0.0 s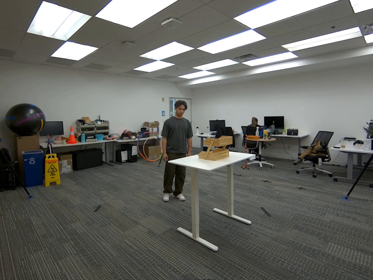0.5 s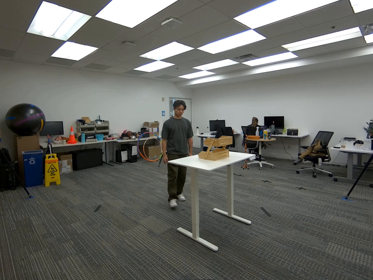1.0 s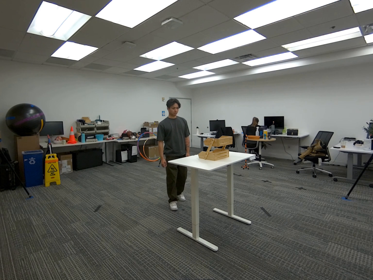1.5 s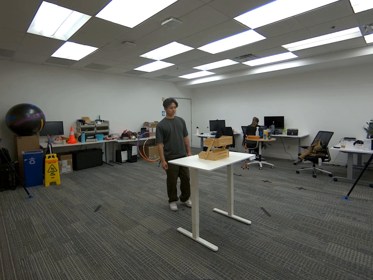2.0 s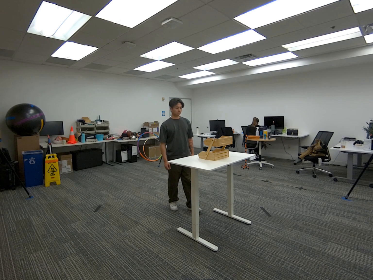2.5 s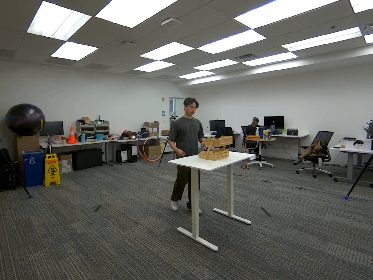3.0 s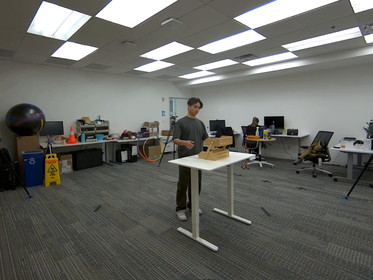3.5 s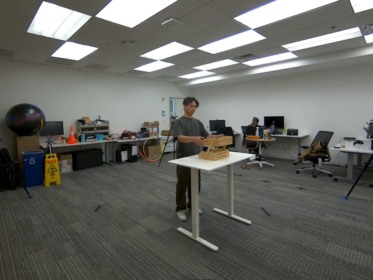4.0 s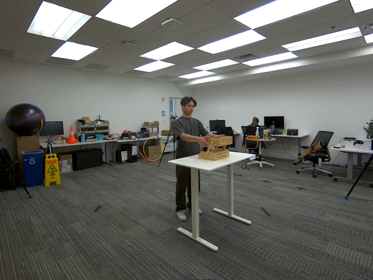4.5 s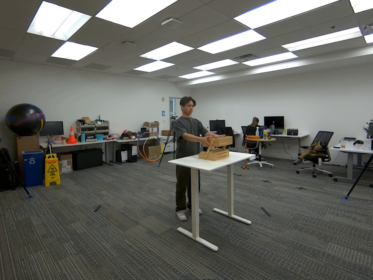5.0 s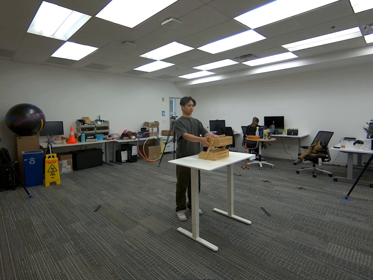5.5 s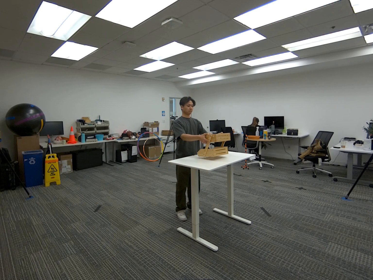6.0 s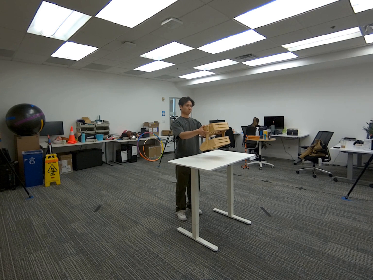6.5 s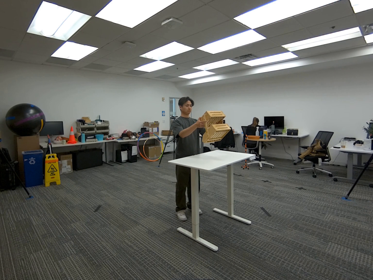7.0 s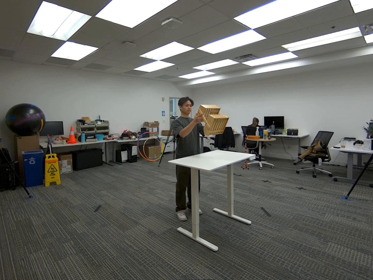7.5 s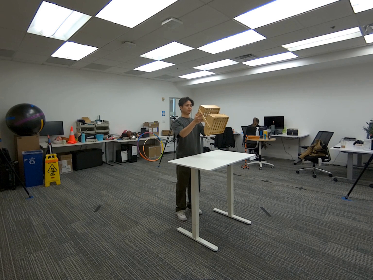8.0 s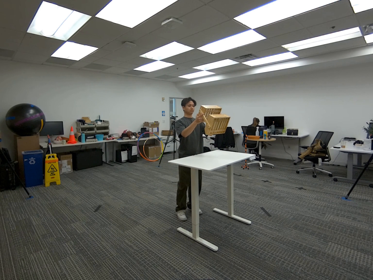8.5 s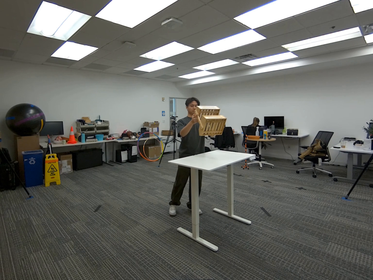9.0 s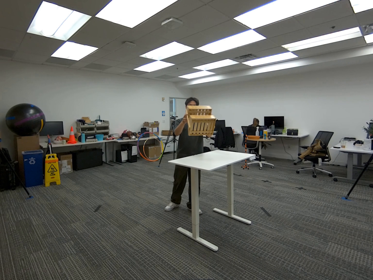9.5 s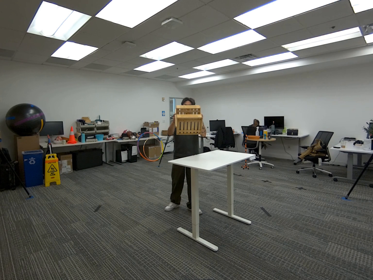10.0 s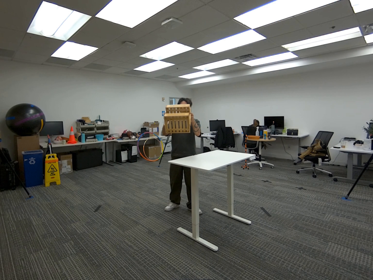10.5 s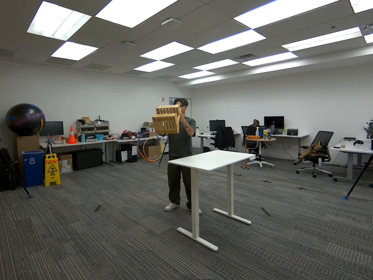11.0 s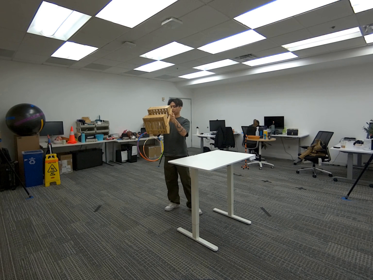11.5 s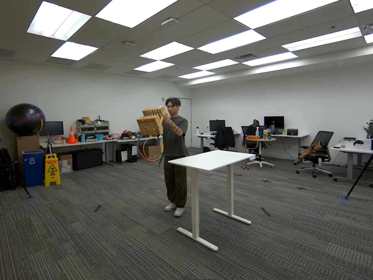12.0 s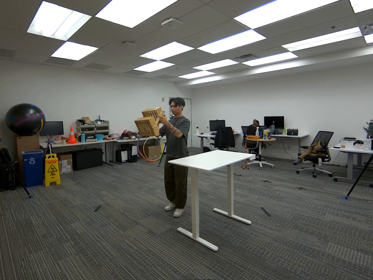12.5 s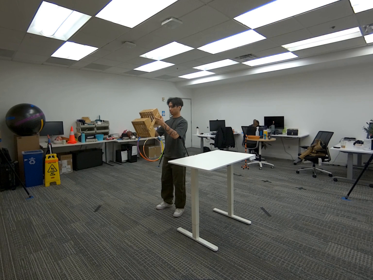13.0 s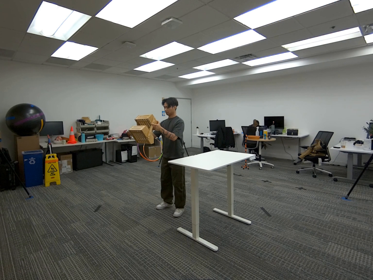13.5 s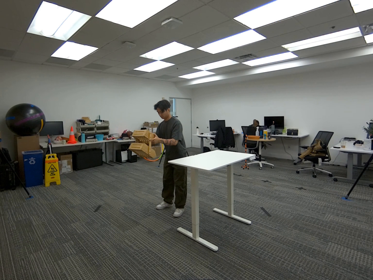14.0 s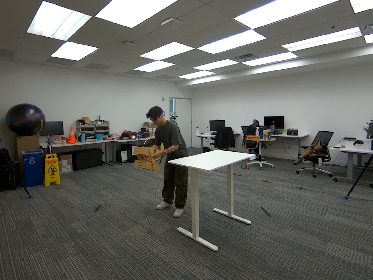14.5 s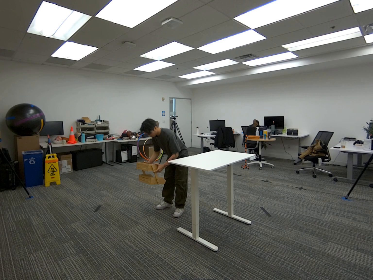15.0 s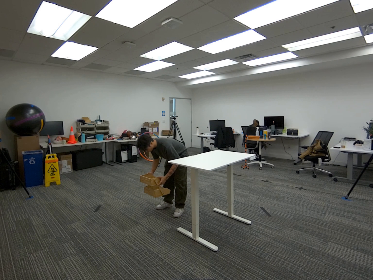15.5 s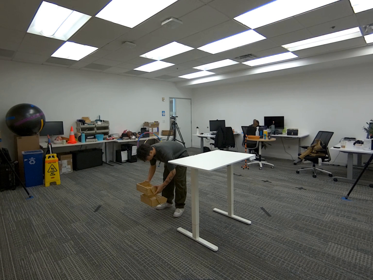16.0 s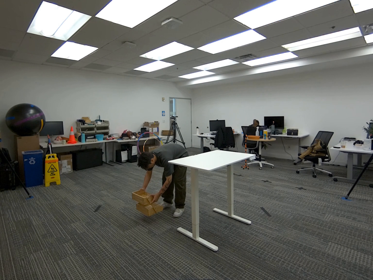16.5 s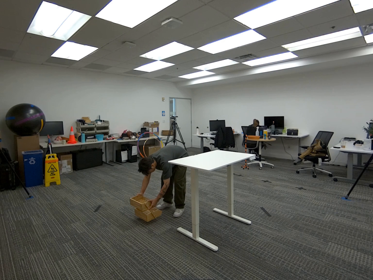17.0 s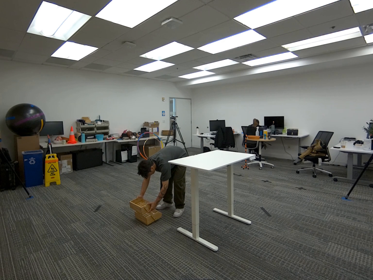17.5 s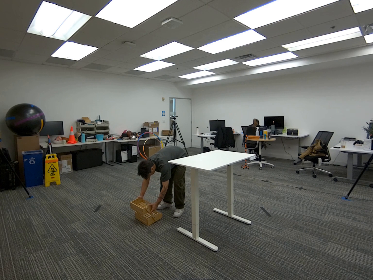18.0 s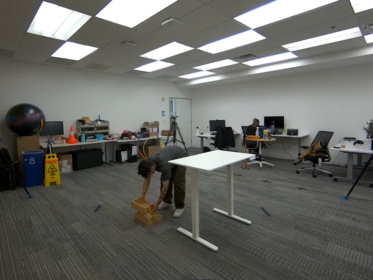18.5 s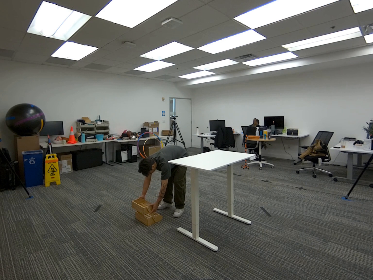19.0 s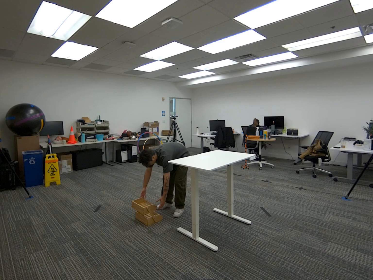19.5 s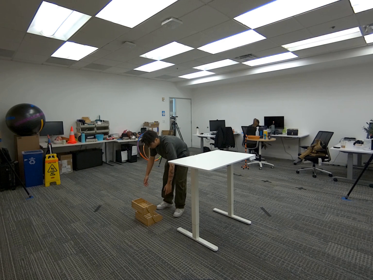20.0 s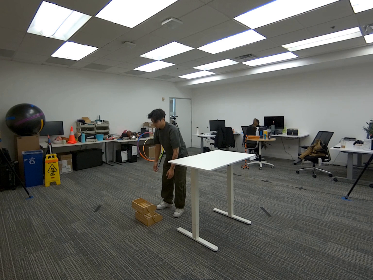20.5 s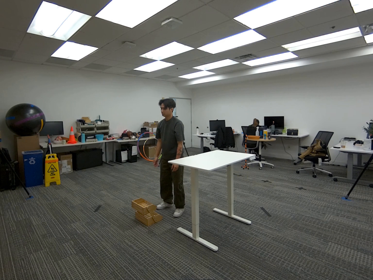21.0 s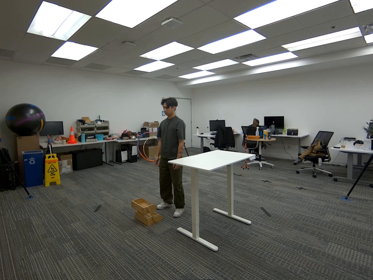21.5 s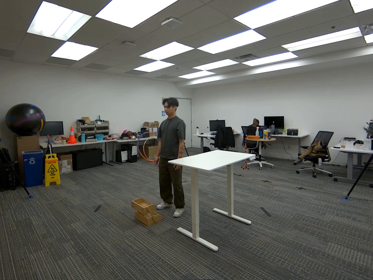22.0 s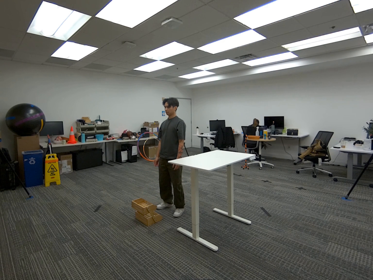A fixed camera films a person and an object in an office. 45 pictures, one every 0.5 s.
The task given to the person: Walk over to the white desk and pick up the wooden crate from the top shelf using both hands and then place on the ground.
